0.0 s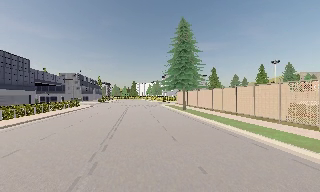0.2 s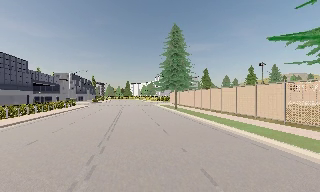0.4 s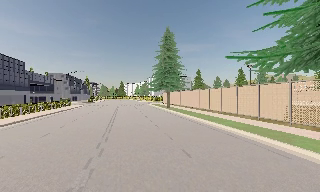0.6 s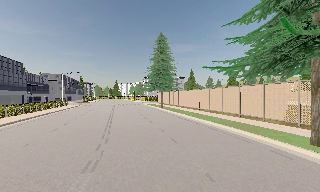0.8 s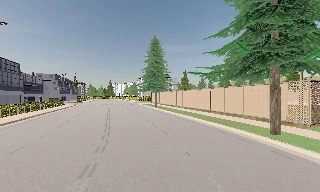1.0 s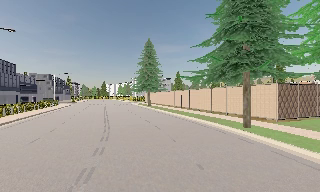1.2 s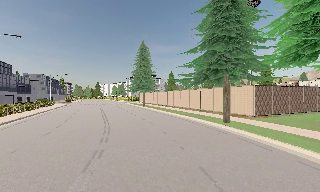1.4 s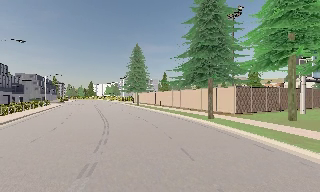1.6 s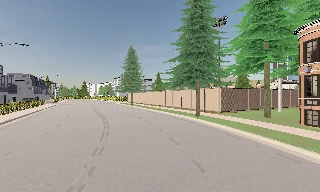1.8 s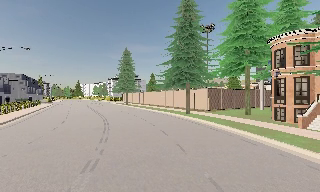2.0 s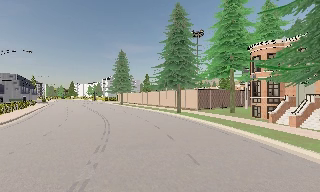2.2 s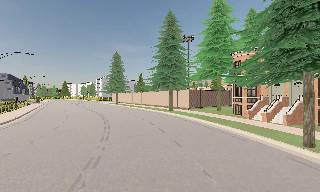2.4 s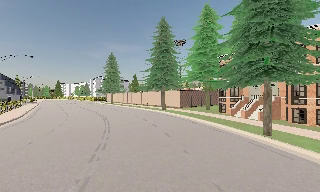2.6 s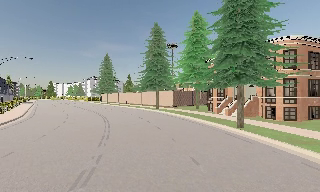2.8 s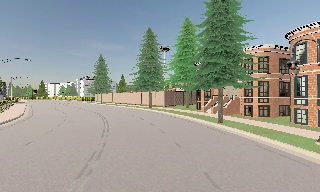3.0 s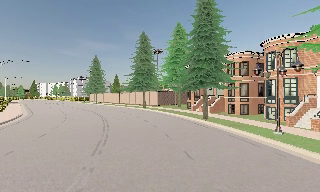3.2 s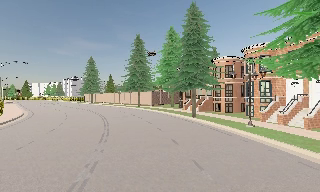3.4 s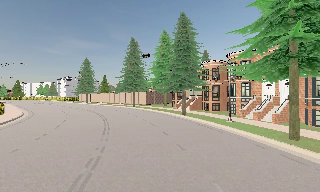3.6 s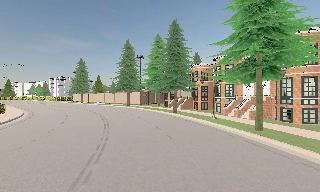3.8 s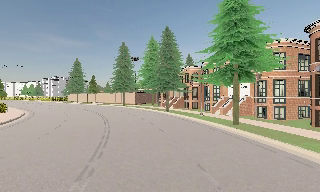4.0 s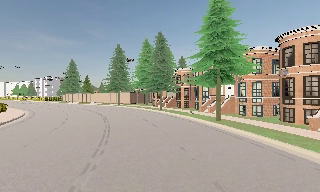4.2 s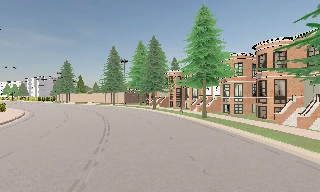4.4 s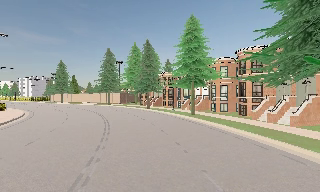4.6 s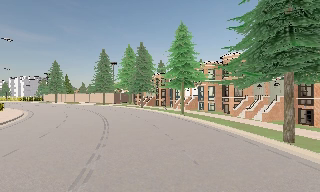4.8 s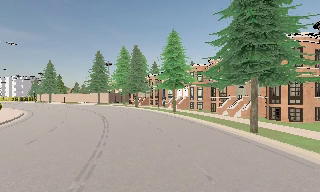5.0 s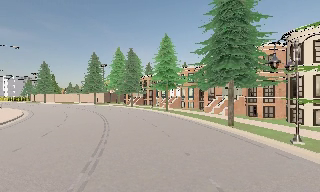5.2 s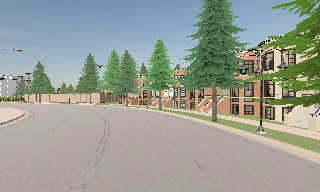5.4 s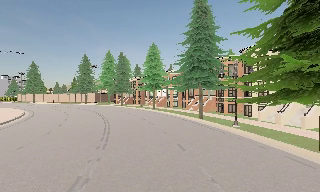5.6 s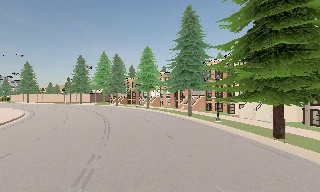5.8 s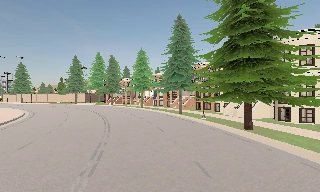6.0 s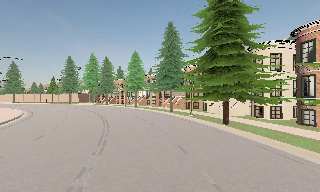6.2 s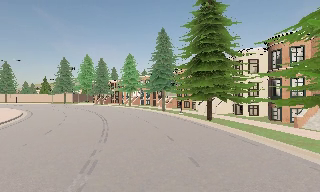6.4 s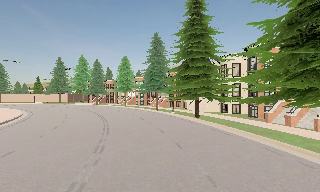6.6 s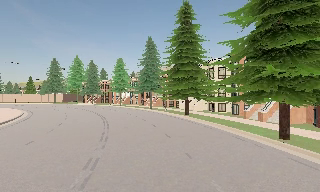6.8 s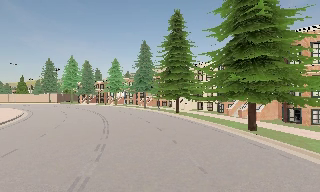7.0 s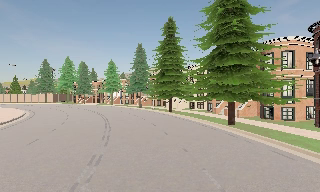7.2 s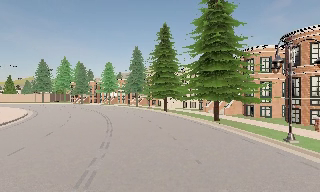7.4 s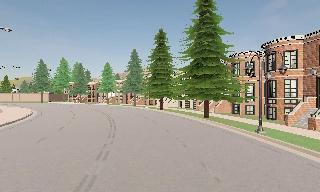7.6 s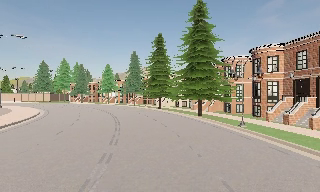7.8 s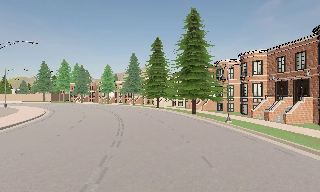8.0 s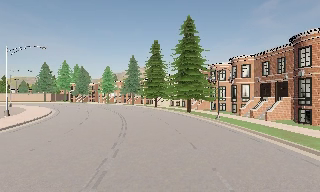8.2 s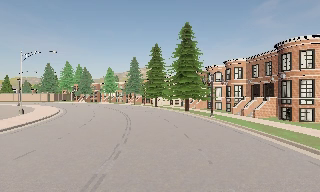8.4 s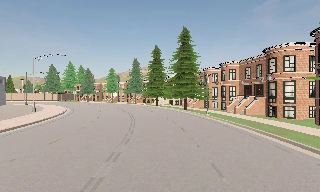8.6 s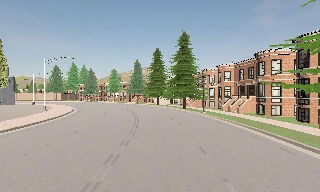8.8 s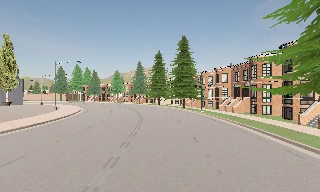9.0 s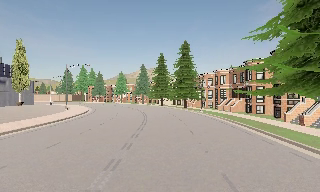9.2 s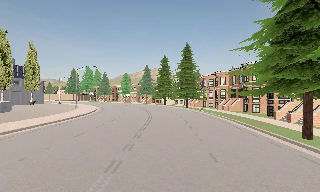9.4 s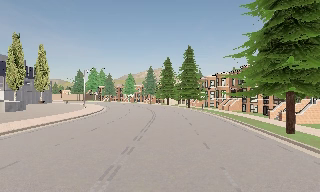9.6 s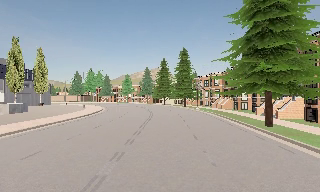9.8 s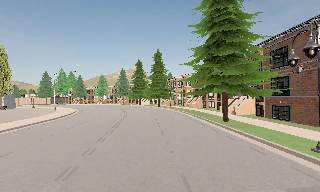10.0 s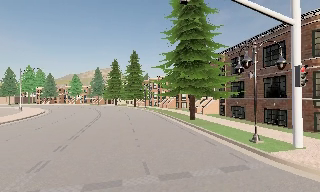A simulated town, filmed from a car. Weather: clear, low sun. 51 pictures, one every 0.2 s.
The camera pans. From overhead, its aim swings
clockwise.
The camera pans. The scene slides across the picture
to the left.
0.0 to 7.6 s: The camera swings to its right by about 80 degrees, and the scene slides to the left. It travels backward, about 70 m.
7.6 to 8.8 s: The camera travels backward, about 11 m, so what stands in front gets smaller.
8.8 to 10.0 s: The scene slides to the left, as the camera pans about 15 degrees to its right. It travels backward, about 9 m, so what stands in front gets smaller. It loses speed.
The film runs backward here.
